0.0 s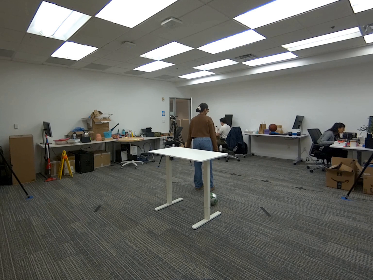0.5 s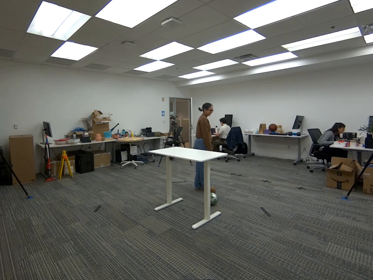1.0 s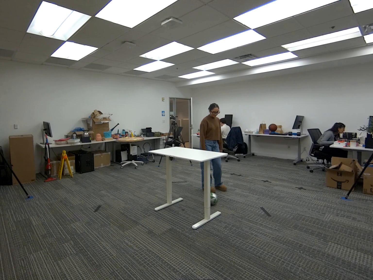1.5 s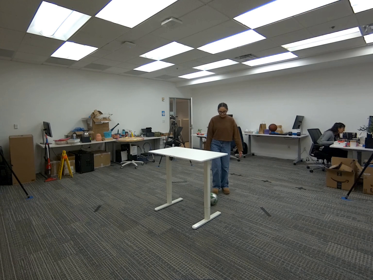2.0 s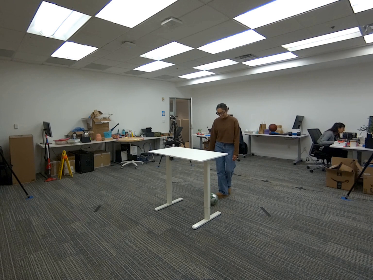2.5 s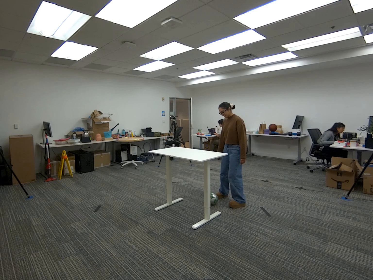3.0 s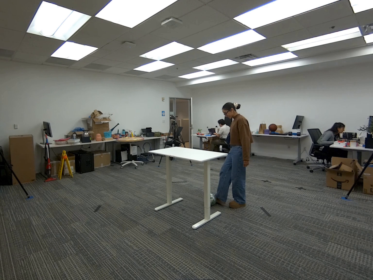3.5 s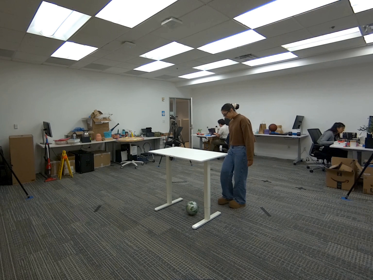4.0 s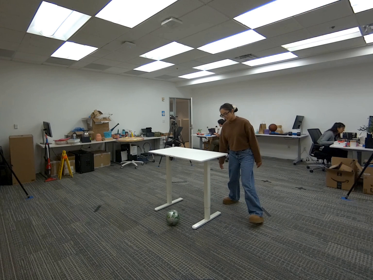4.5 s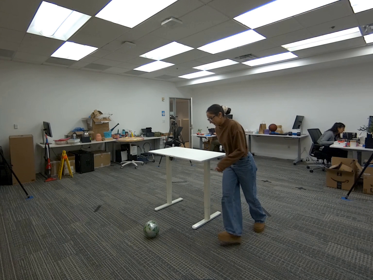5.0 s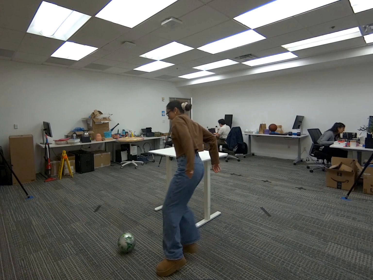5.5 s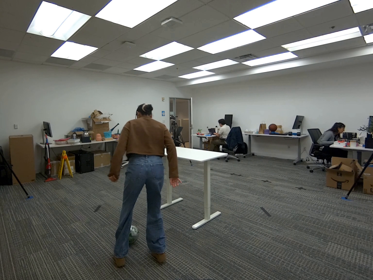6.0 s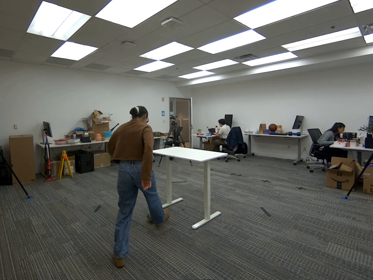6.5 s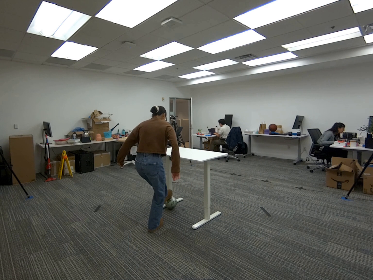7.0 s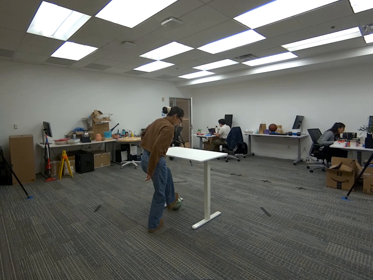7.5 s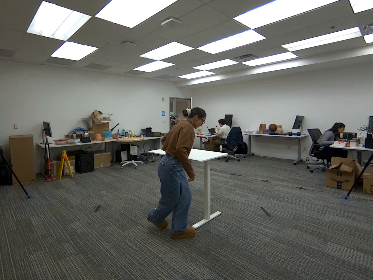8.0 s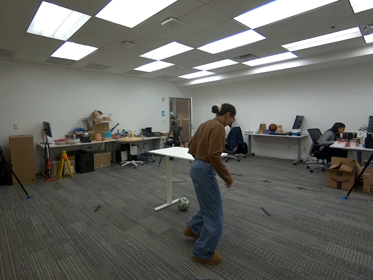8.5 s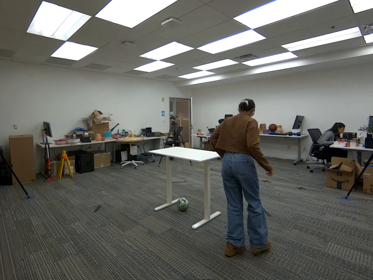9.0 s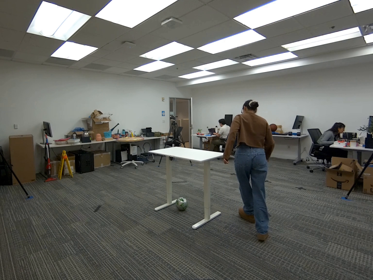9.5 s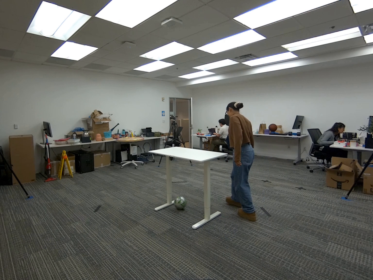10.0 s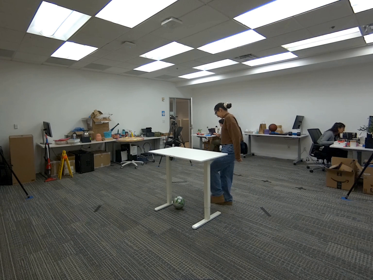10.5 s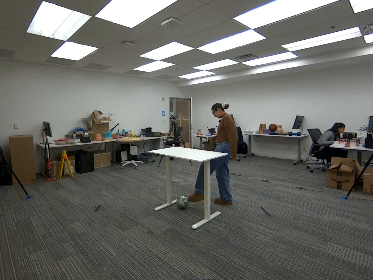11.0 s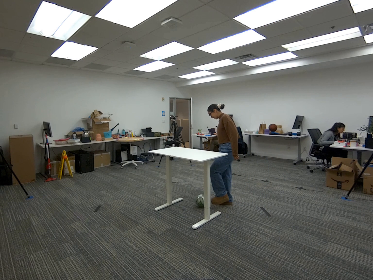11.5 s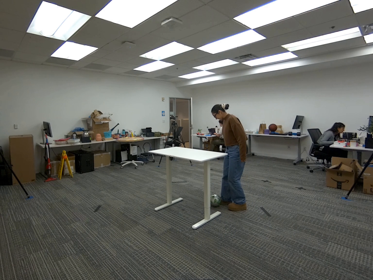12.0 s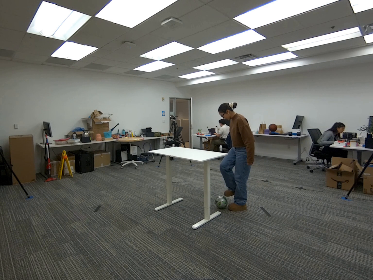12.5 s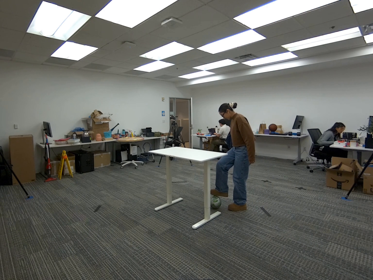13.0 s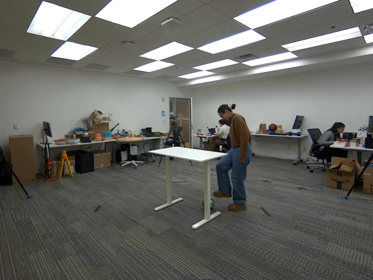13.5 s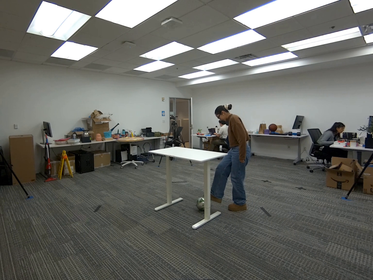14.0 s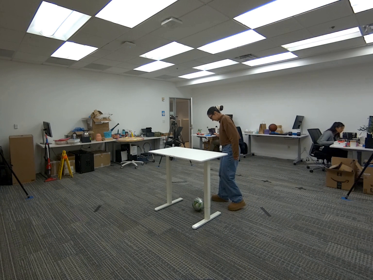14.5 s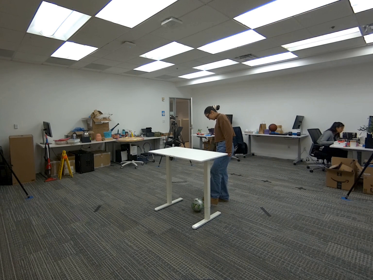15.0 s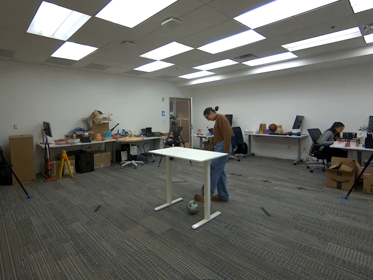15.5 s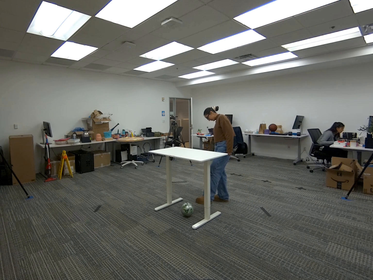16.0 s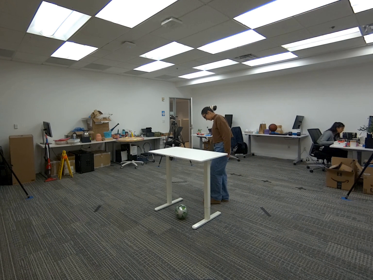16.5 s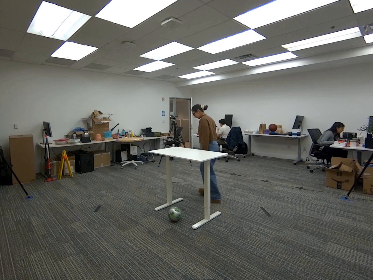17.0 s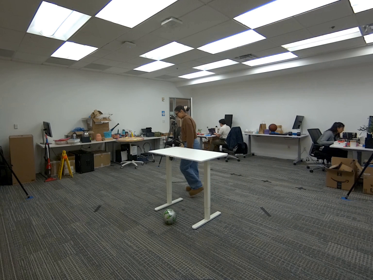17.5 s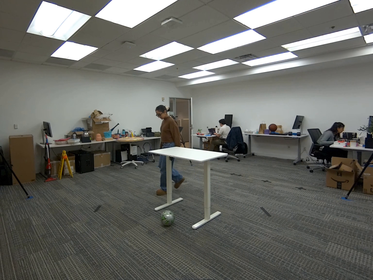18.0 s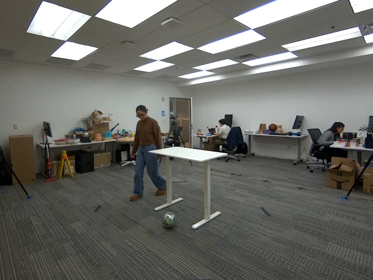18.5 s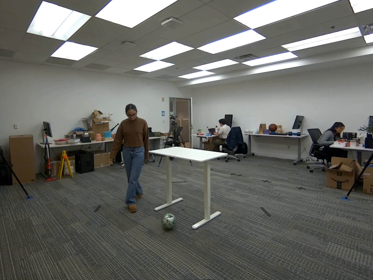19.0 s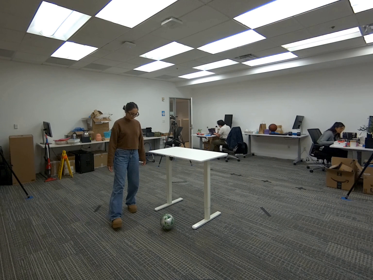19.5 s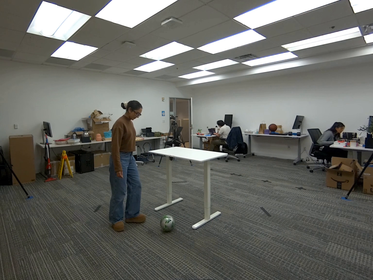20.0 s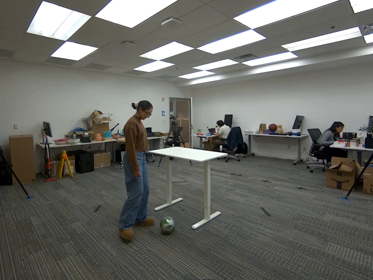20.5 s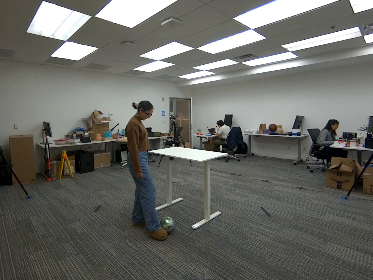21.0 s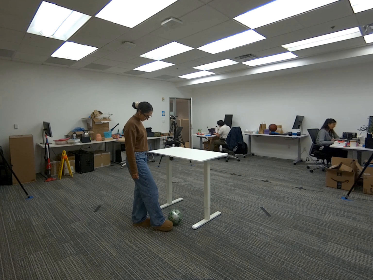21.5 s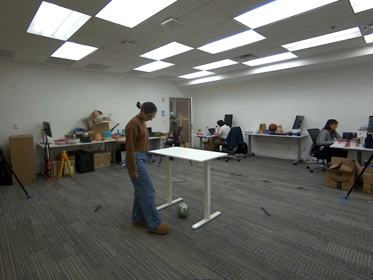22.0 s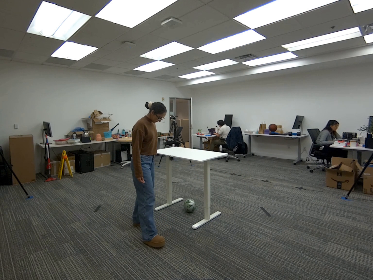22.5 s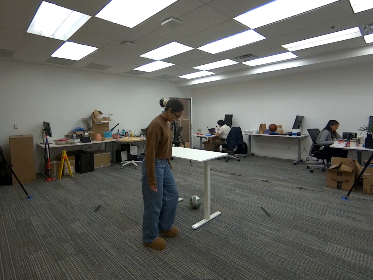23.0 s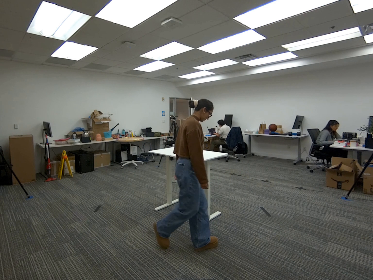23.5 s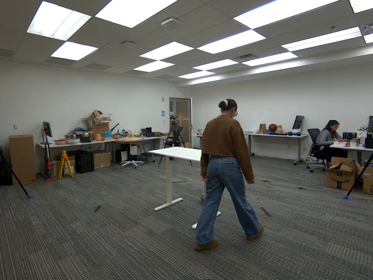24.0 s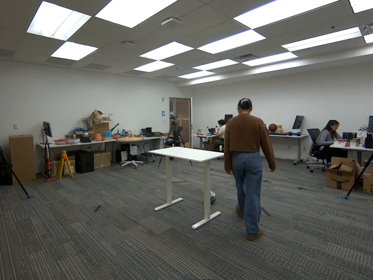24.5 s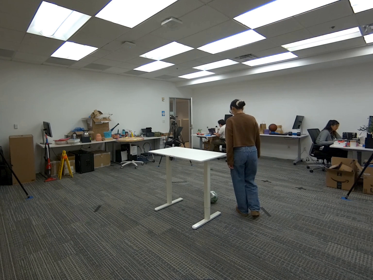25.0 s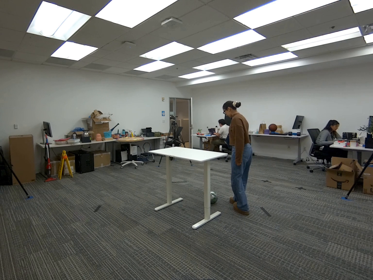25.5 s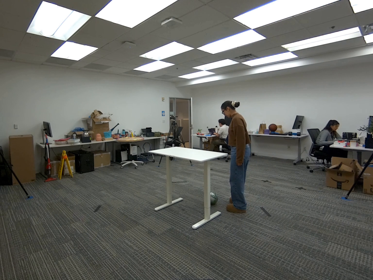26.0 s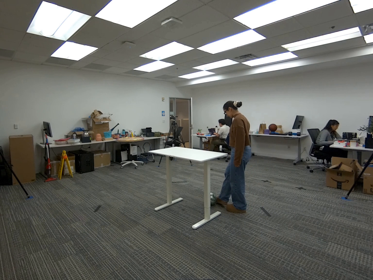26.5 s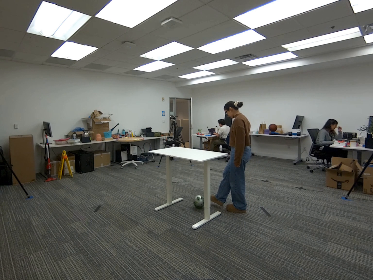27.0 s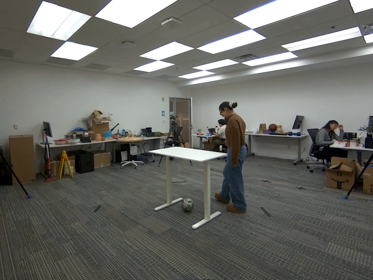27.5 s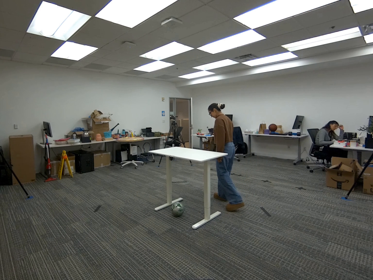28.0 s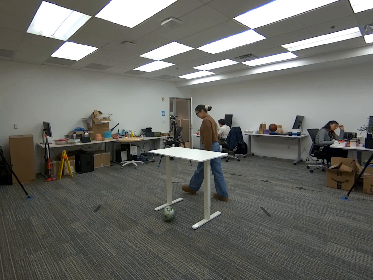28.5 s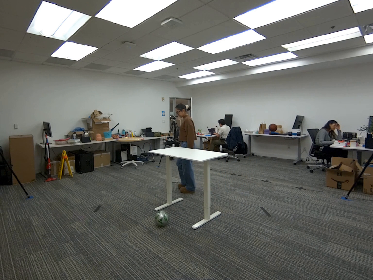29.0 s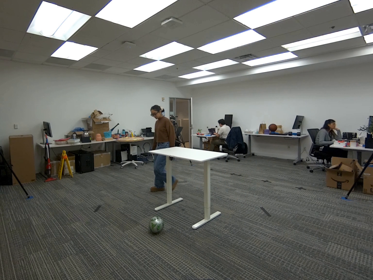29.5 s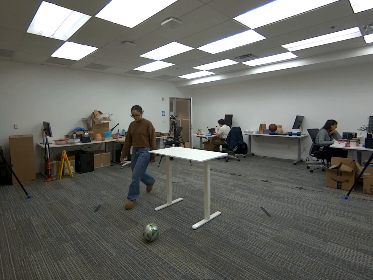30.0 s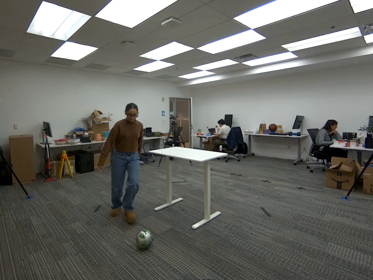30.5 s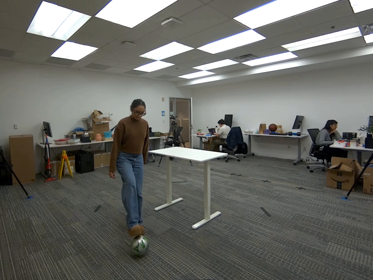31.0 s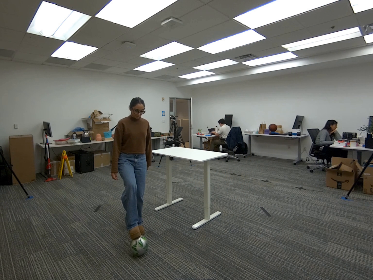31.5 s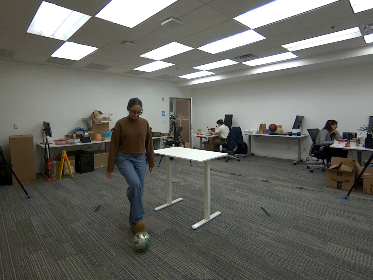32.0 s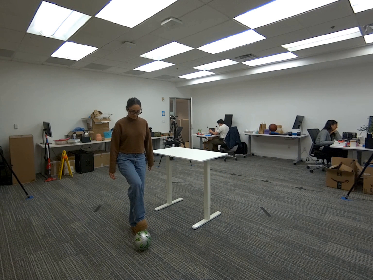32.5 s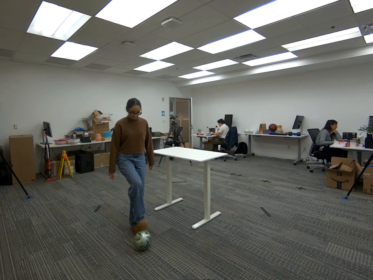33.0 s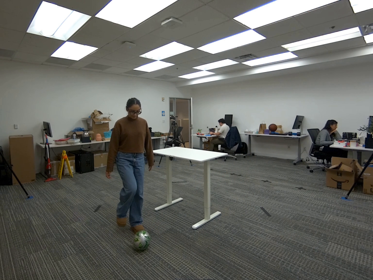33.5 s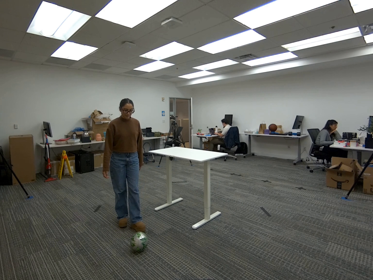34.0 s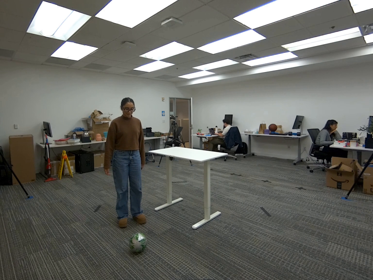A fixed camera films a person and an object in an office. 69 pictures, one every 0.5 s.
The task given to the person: Walk over to the soccer ball and kick the soccer ball under the white desk back and forth.
